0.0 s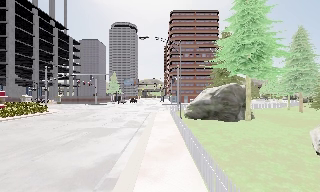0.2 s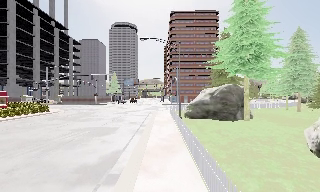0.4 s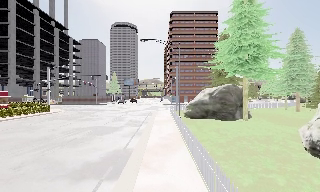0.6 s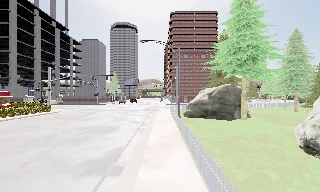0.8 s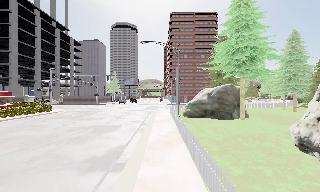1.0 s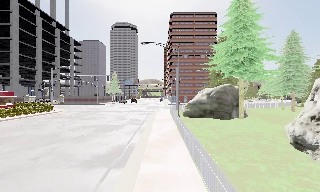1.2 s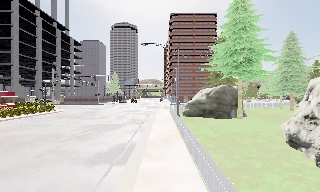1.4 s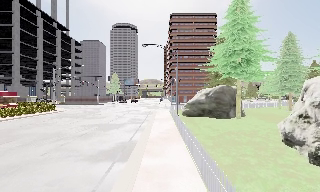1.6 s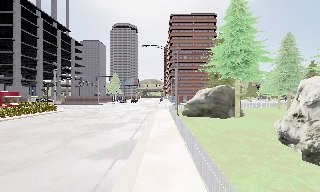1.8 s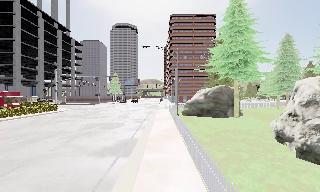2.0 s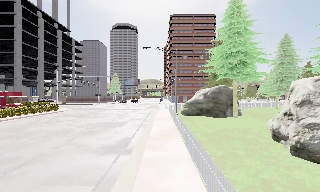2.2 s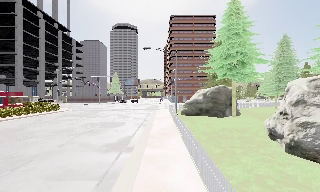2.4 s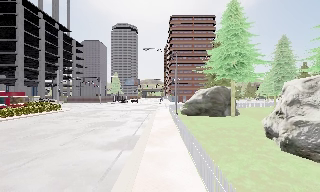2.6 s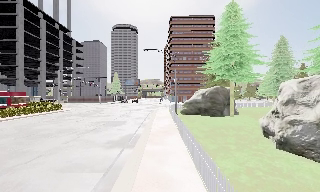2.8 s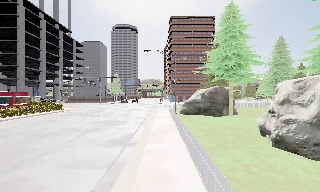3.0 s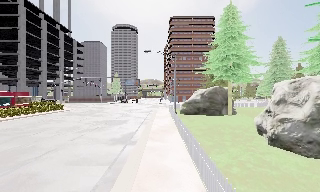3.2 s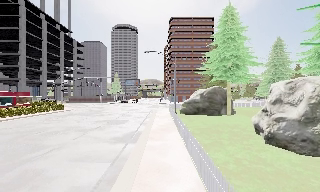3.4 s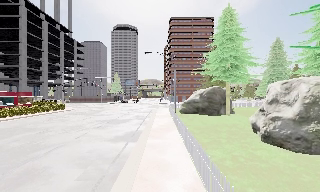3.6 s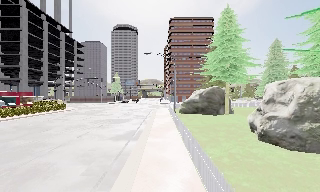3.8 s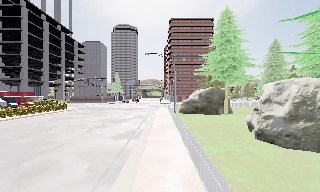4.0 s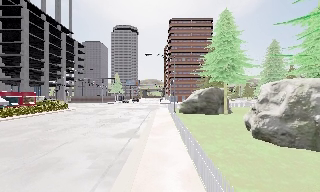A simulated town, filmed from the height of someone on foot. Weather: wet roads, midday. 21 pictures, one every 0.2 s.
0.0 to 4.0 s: The camera travels backward, about 6 m, so what stands in front gets smaller.
The film runs backward here.
